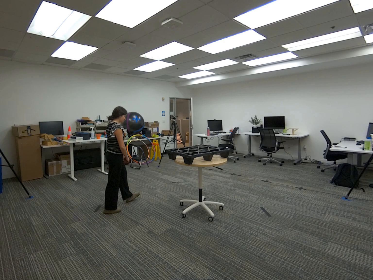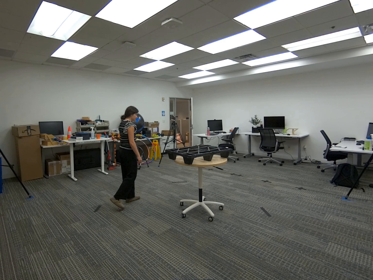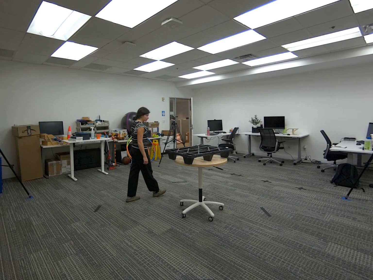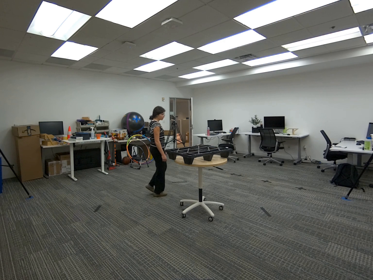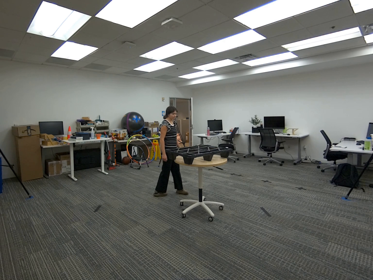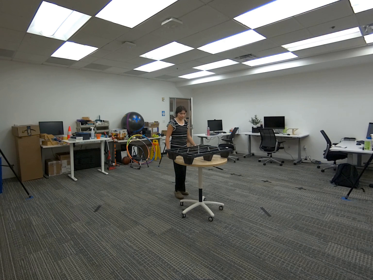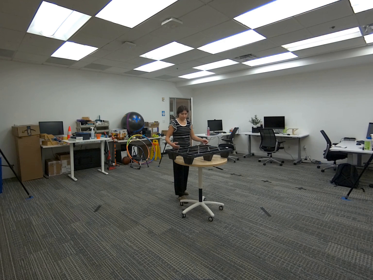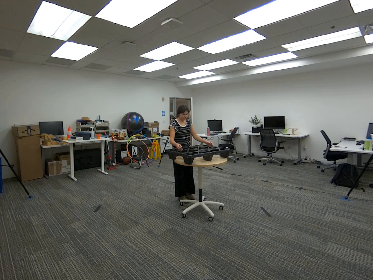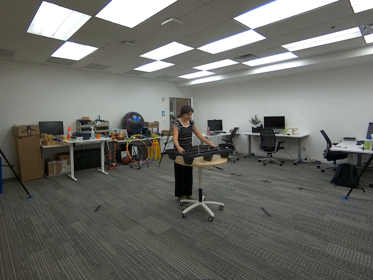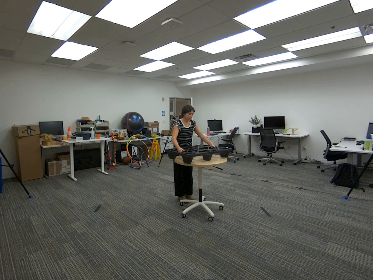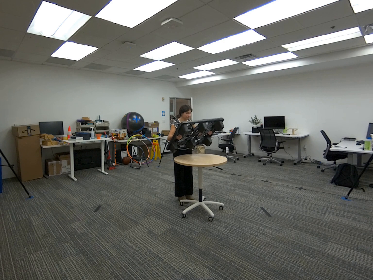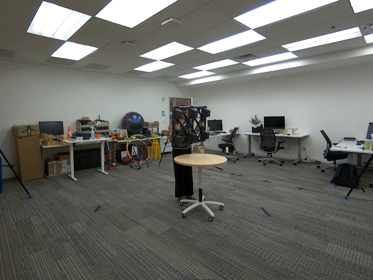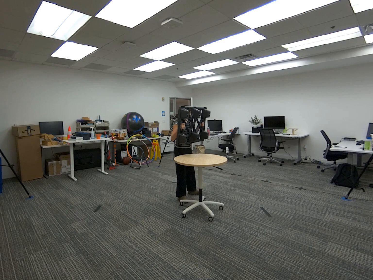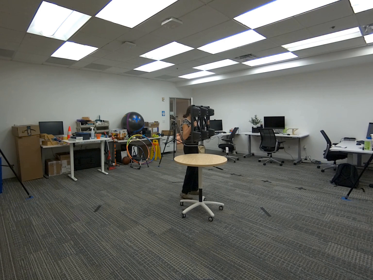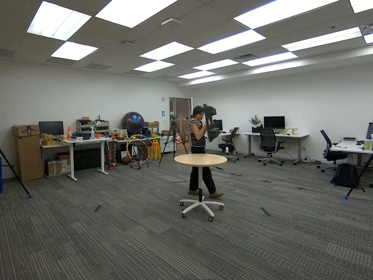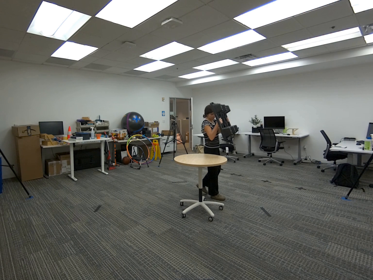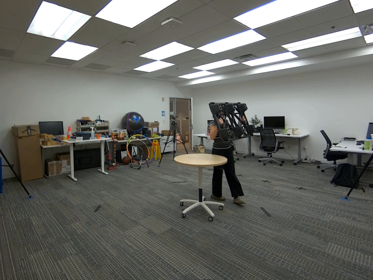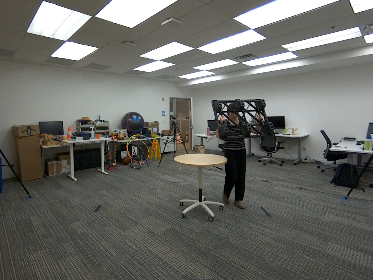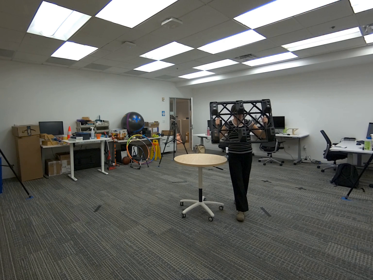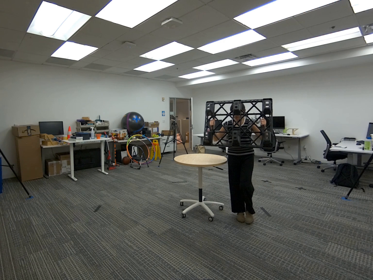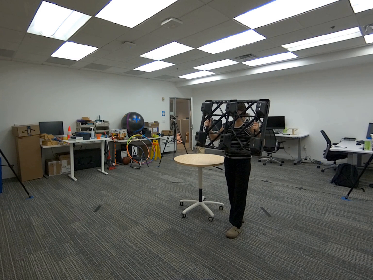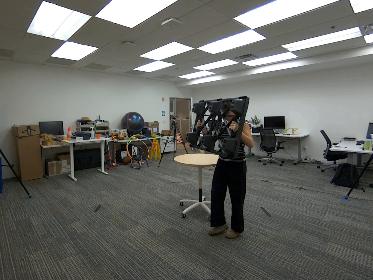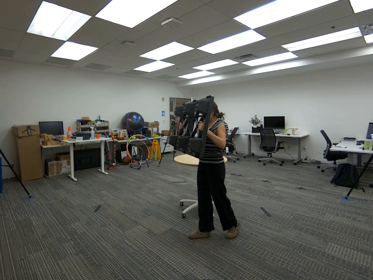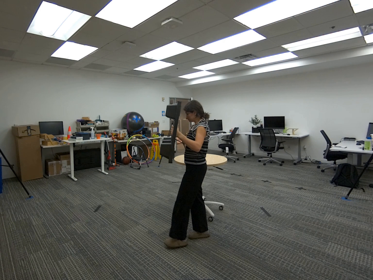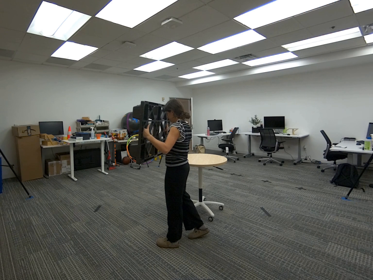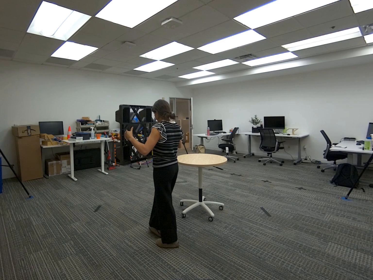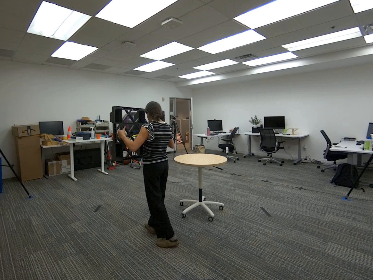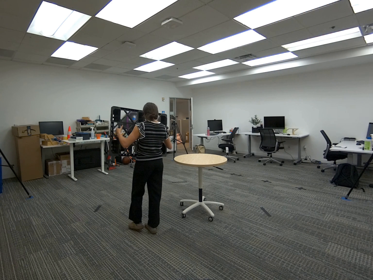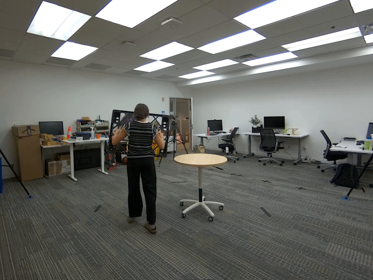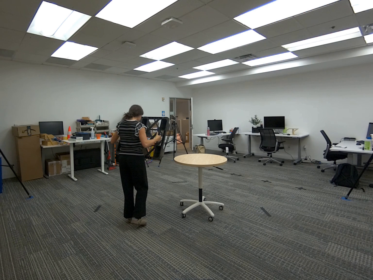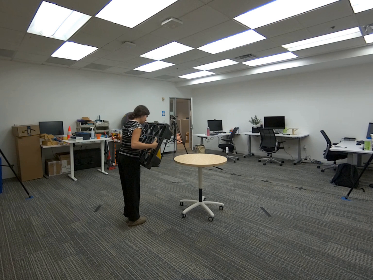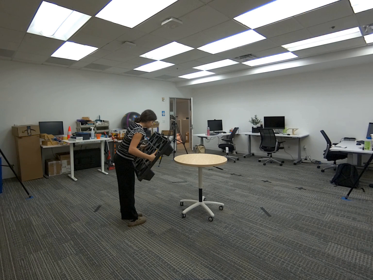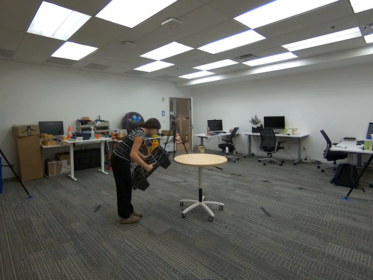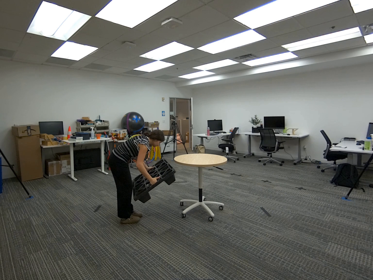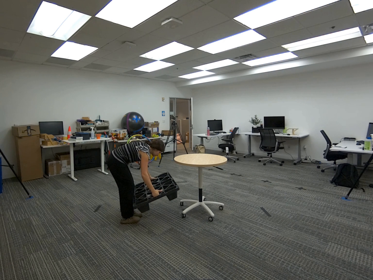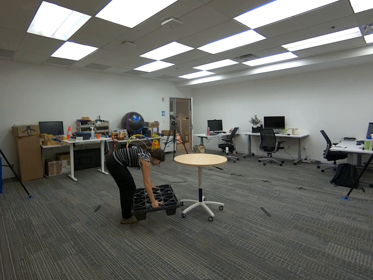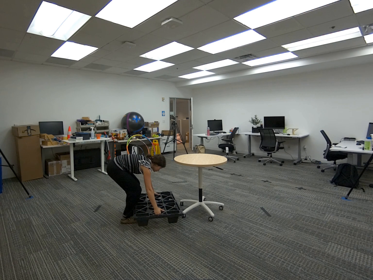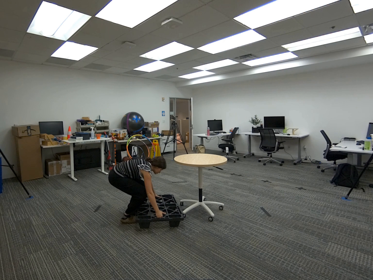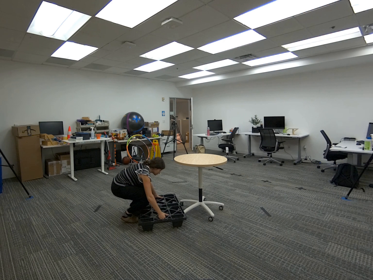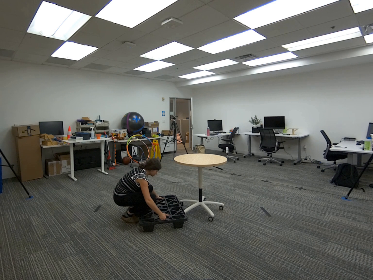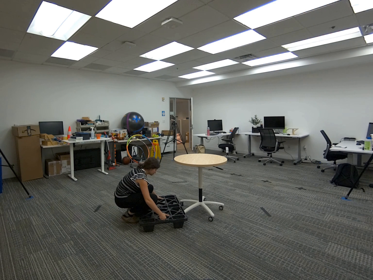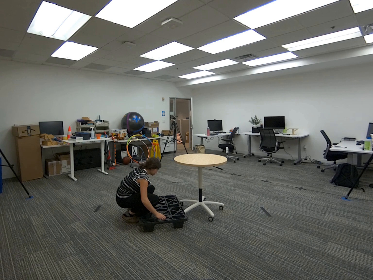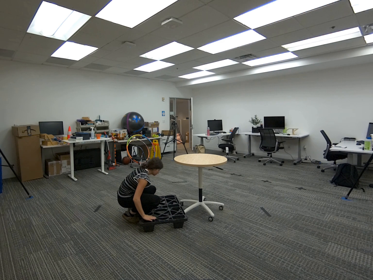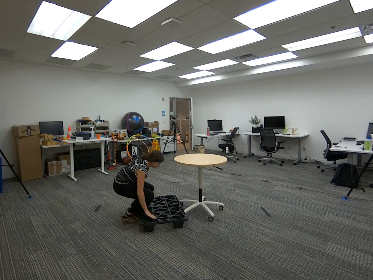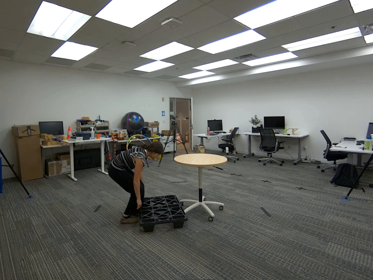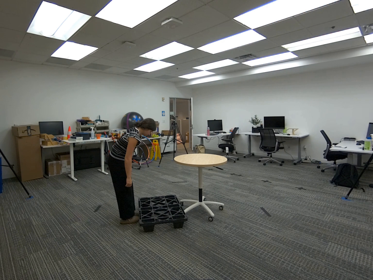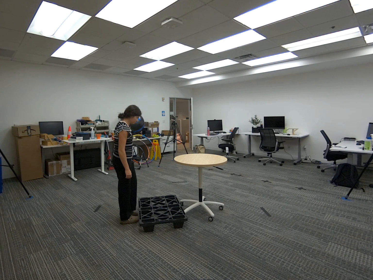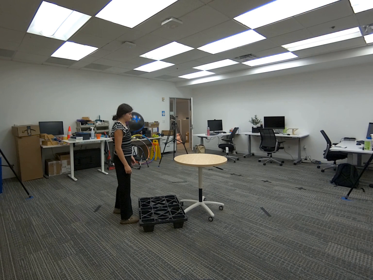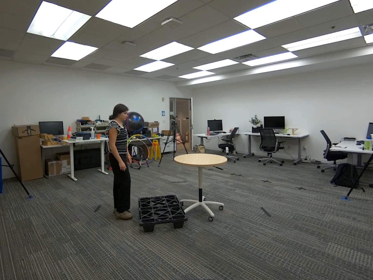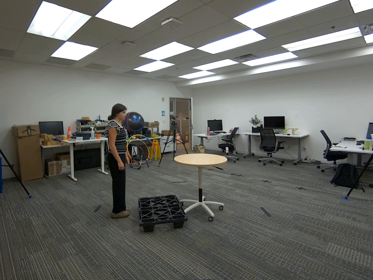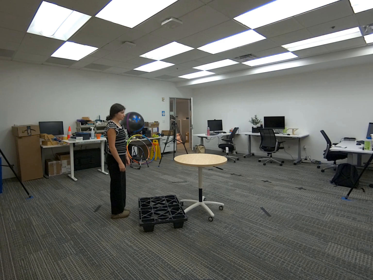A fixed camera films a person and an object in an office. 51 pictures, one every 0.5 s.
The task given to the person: Walk over to the platform on the ground and pick up the platform on the round table and place on the ground.
